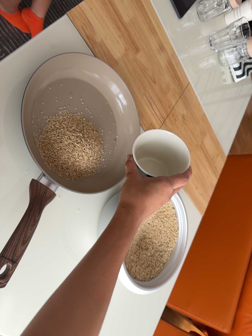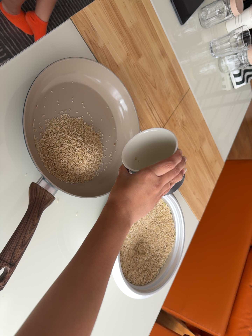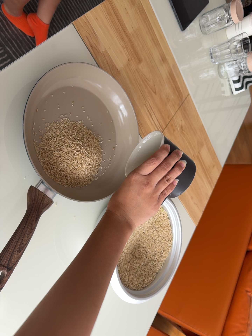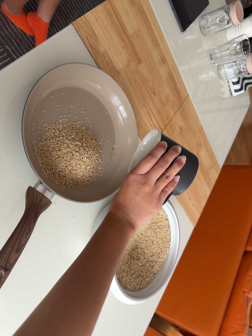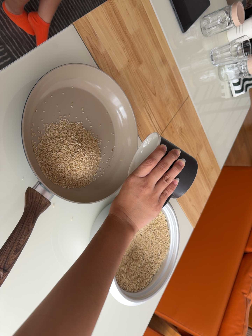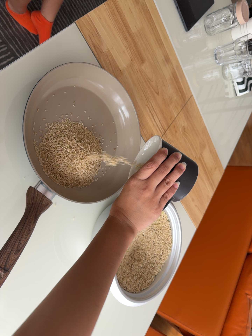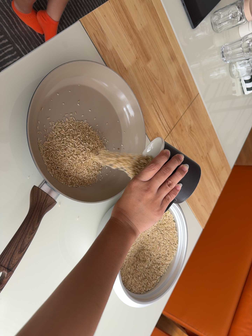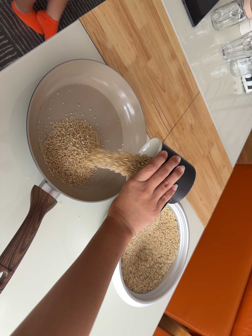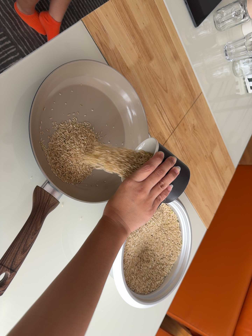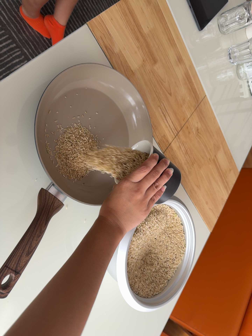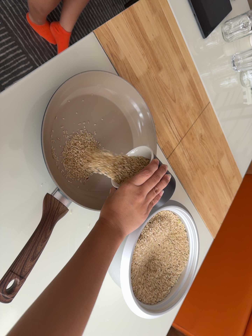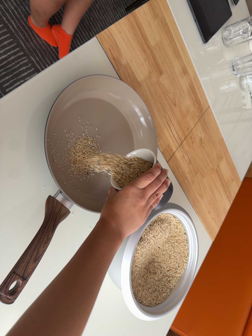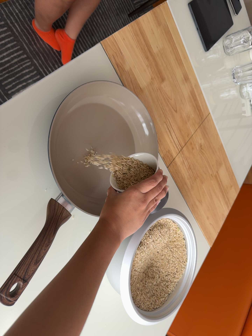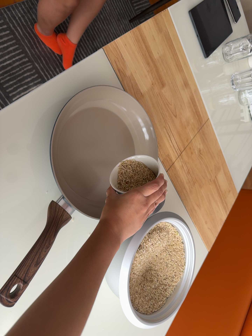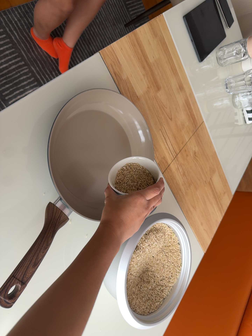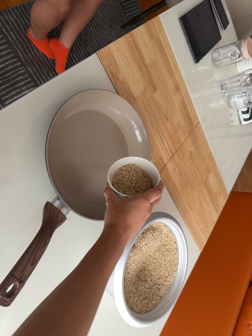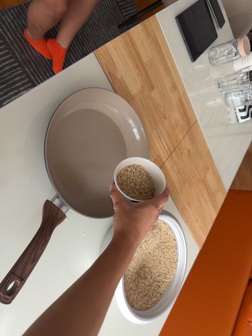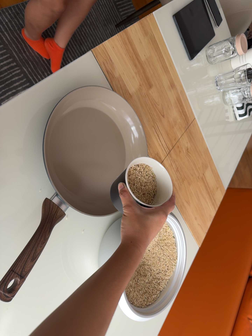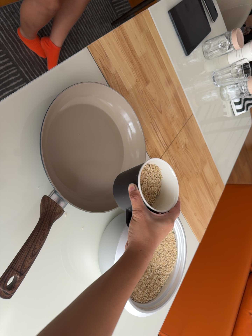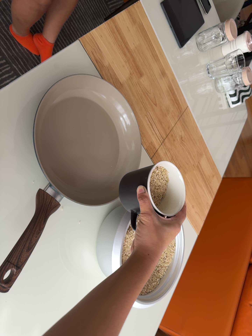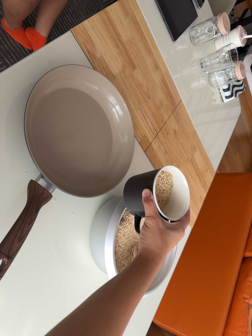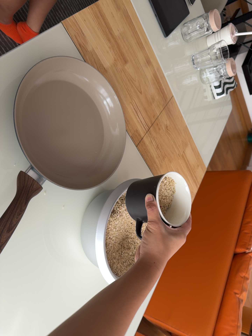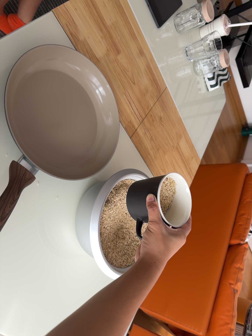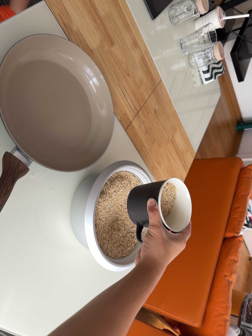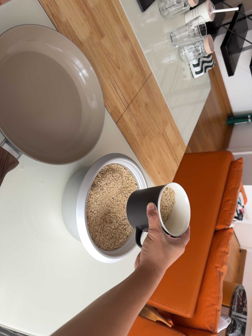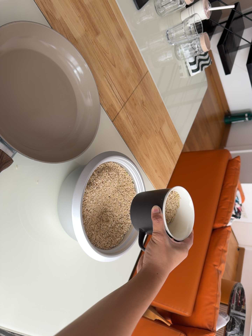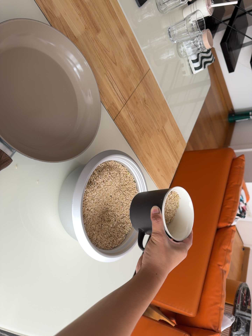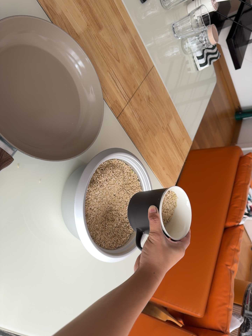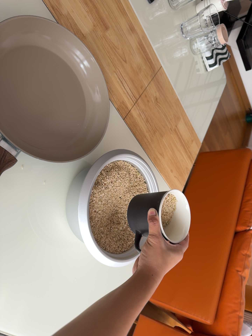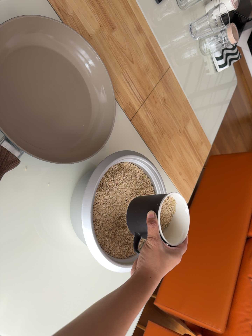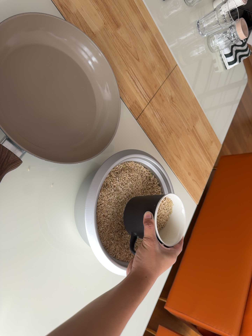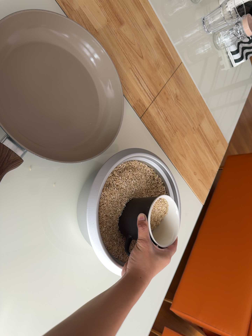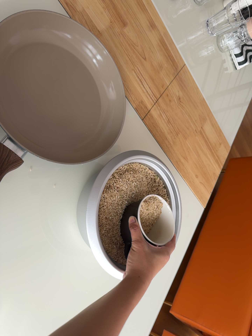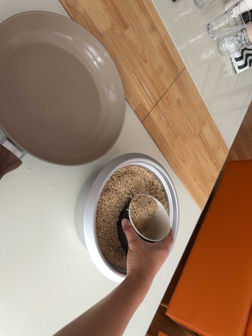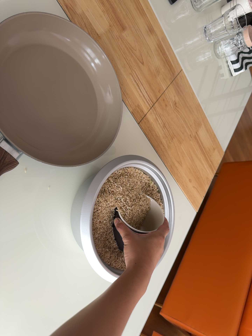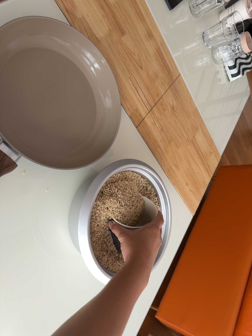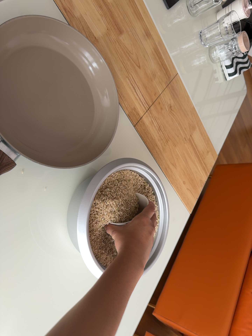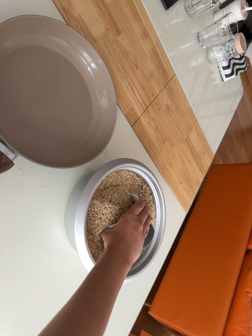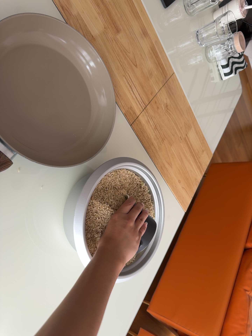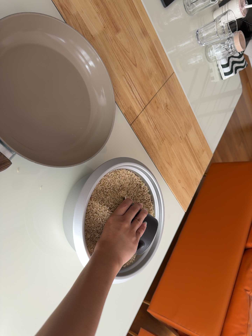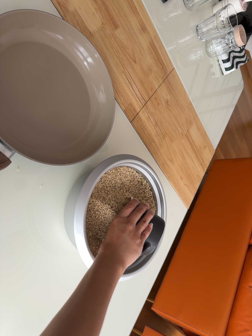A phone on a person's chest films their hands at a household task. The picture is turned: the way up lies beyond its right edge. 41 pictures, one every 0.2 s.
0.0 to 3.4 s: The camera shifts only a little, or ends up much as it began.
3.4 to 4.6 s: The camera travels toward the bottom of its view, about 8 cm, so close, fixed things drift upward.
4.6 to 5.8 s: The camera travels forward, about 7 cm, so what stands in front looms larger.
5.8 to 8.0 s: The camera shifts only a little, or ends up much as it began.
The film runs backward here.
